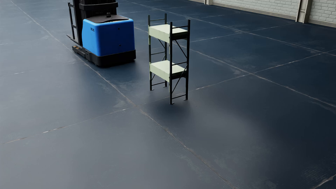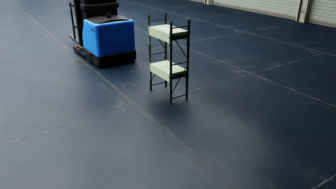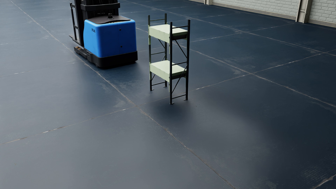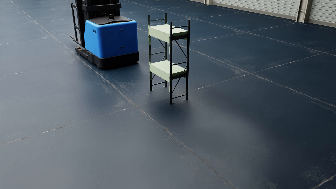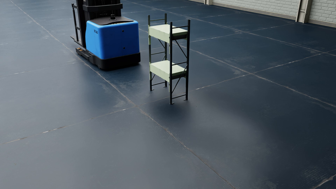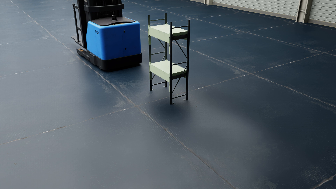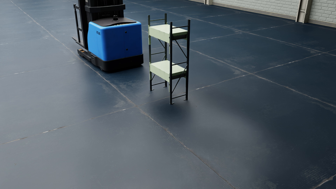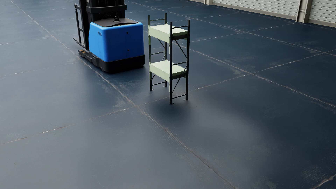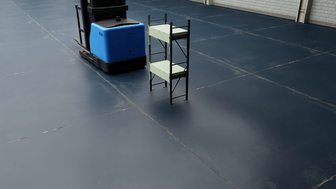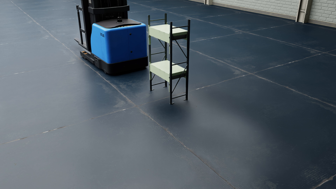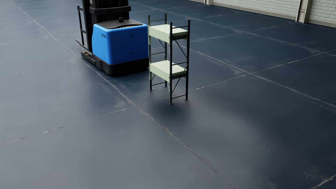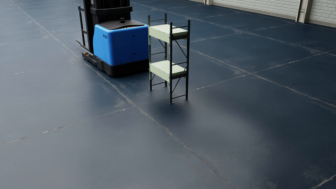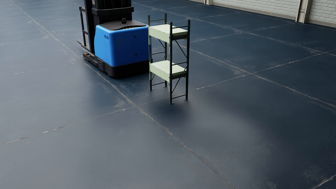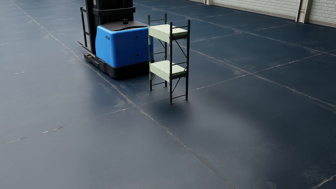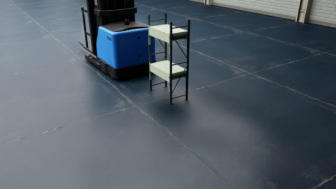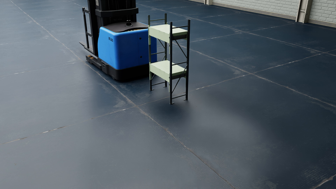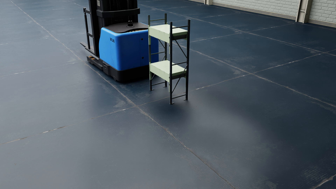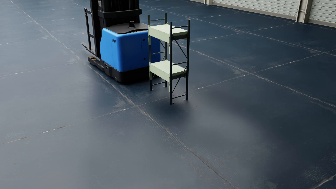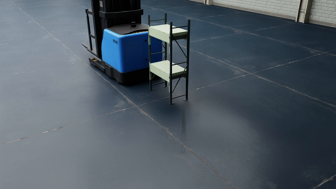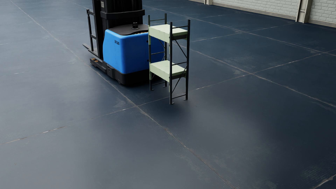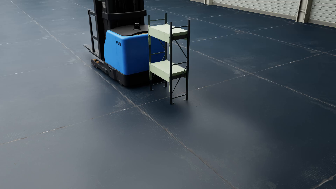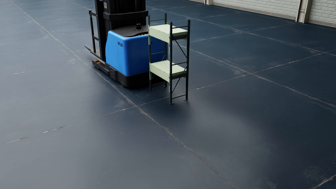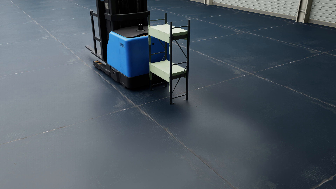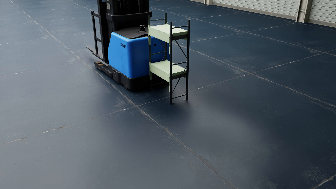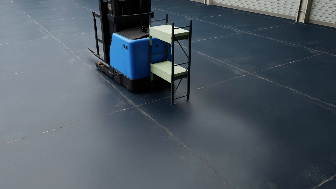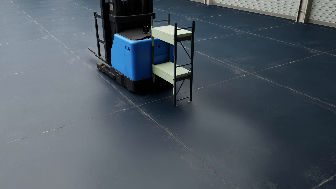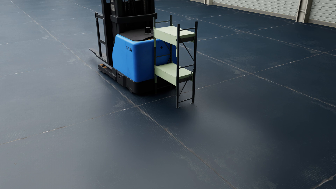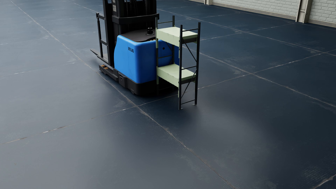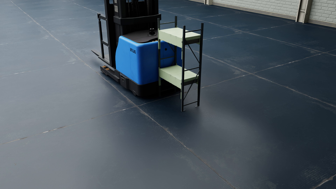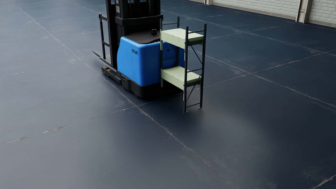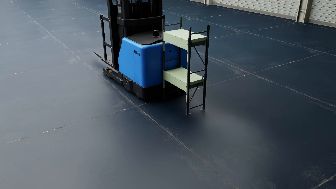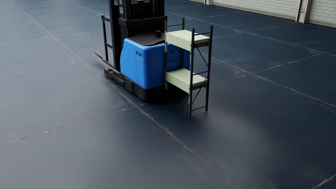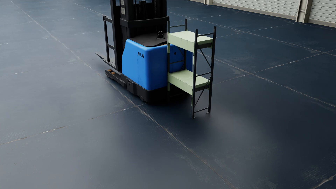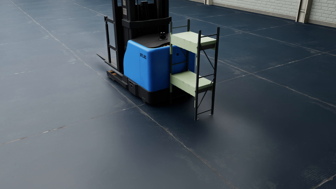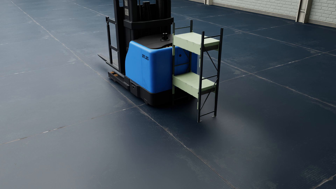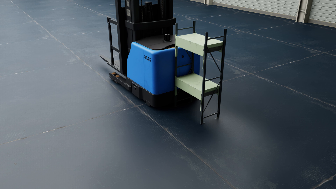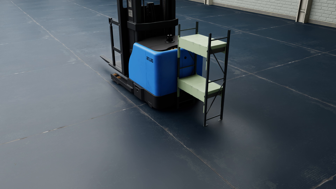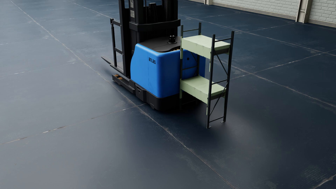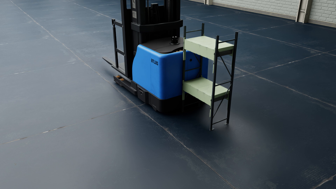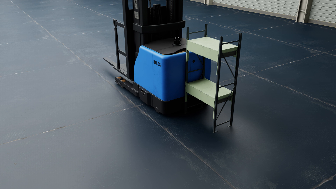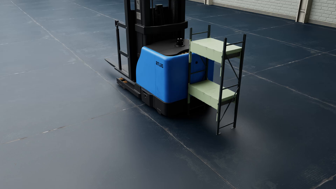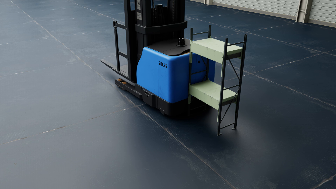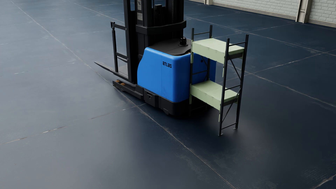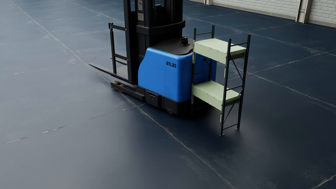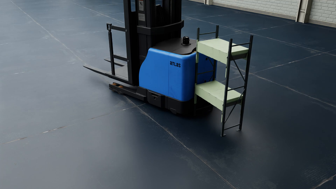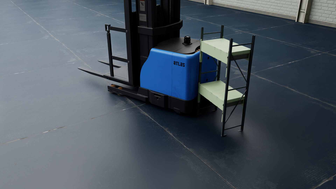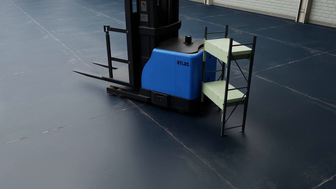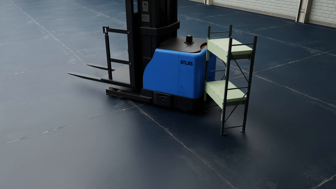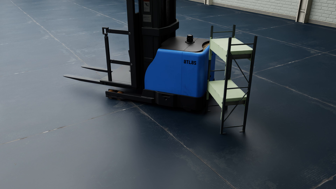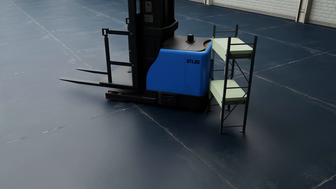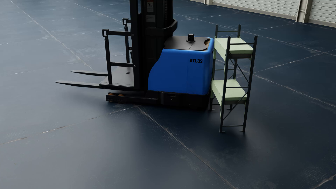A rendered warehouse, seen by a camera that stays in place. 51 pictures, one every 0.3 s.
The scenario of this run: A forklift runs into an object in its way.
